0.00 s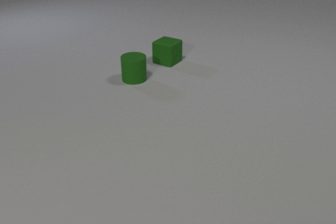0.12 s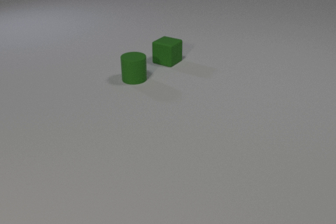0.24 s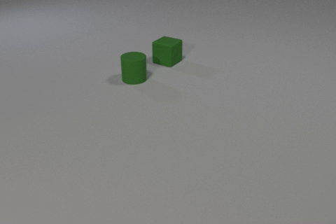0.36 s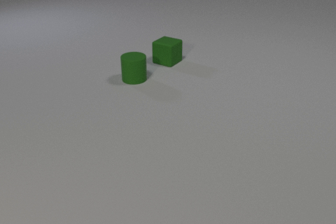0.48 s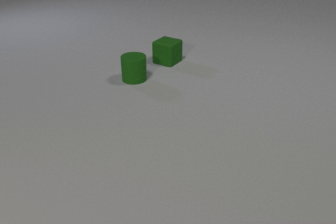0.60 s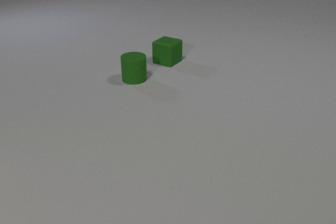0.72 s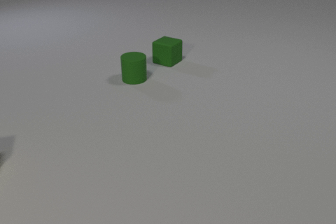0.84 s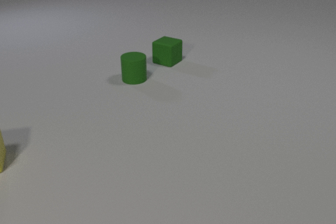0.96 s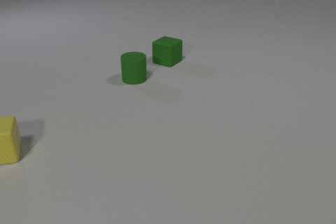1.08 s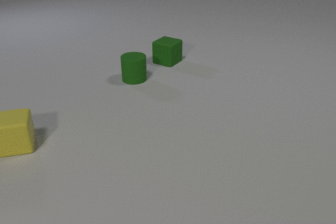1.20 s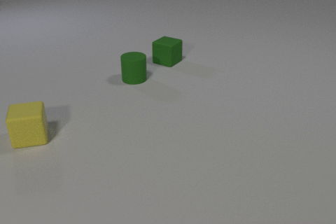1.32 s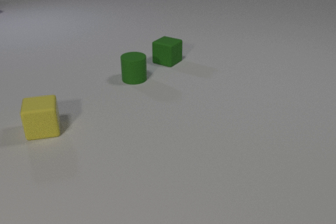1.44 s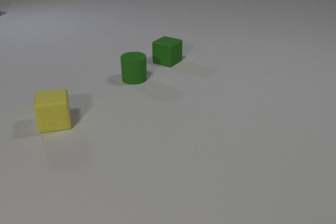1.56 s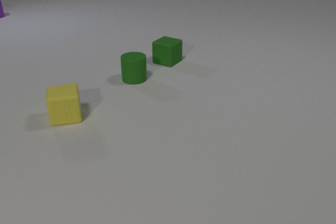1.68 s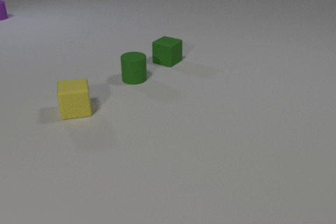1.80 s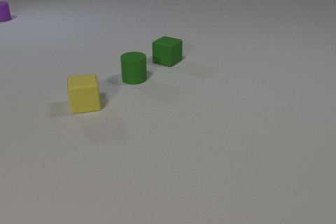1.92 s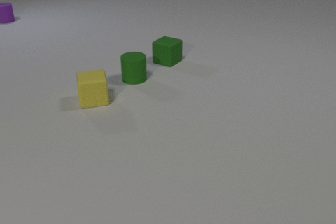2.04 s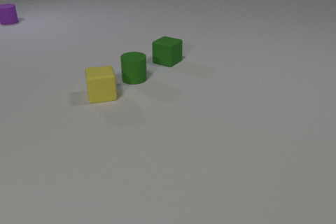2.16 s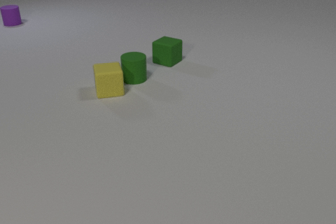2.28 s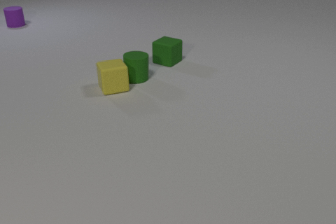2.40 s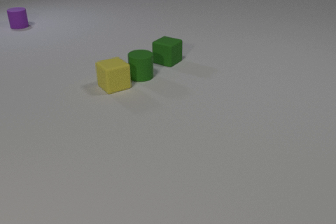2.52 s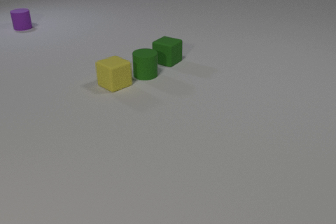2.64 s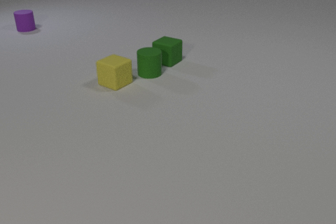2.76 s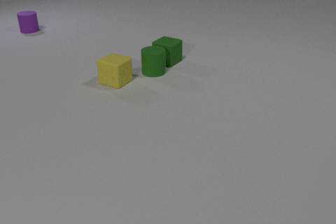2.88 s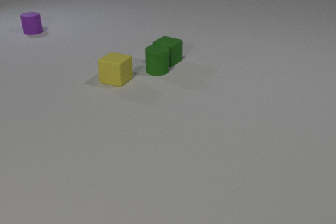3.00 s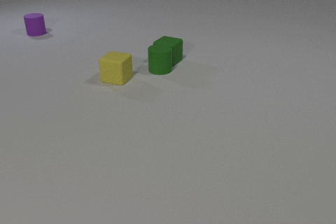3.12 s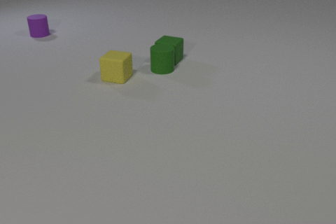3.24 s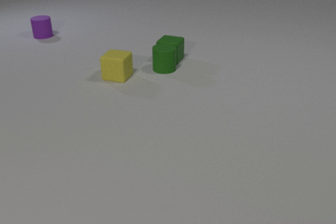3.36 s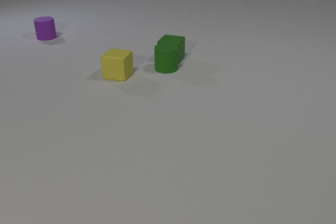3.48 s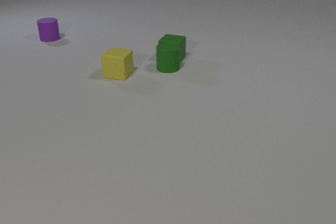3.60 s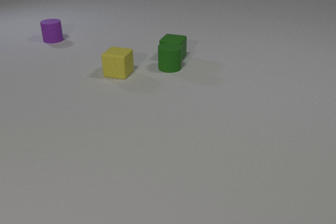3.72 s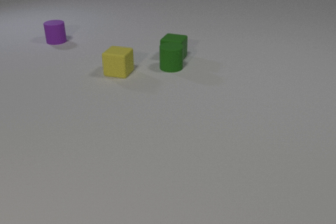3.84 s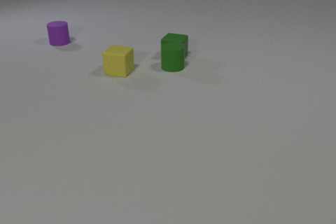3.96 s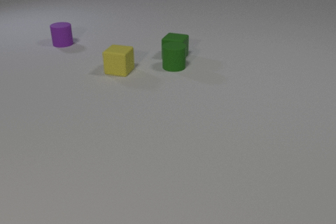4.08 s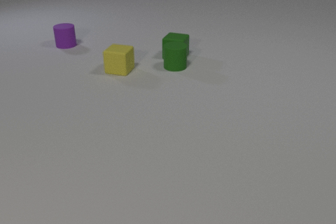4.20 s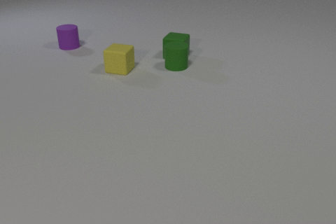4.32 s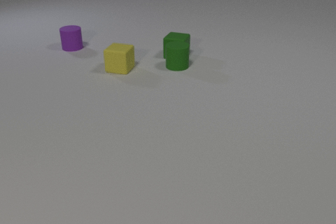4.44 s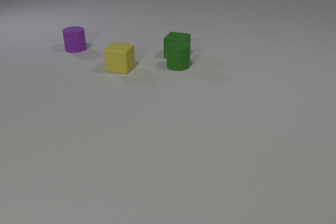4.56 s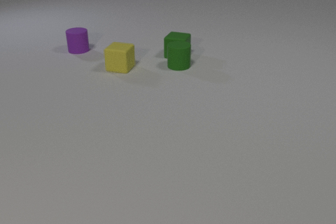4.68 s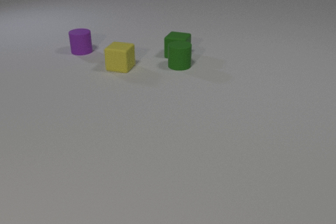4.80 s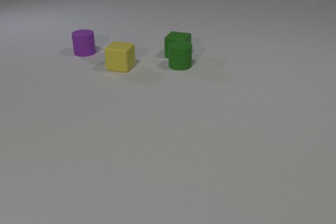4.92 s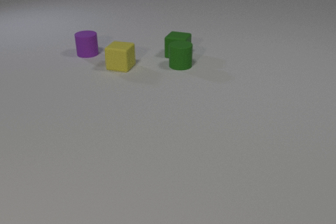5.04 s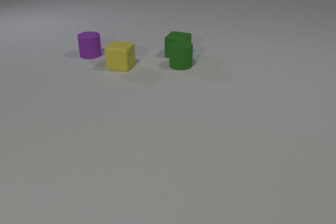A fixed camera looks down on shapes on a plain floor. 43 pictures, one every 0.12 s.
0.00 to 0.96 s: The yellow rubber cube comes in at the left edge, slides to the right and away from the camera.
0.96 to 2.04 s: The yellow rubber cube slides to the right and away from the camera. The purple rubber cylinder comes in at the left edge, slides toward the camera and to the right.
2.04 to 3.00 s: The yellow rubber cube slides away from the camera and to the right, spins counterclockwise seen from above by about 60 degrees, its near face sliding to the right. The green rubber cylinder slides to the right and away from the camera. The purple rubber cylinder slides toward the camera and to the right. The yellow rubber cube and the green rubber cylinder collide. The green rubber cylinder and the green rubber cube collide.
3.00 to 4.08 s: The yellow rubber cube slides away from the camera. The green rubber cylinder slides to the right and away from the camera. The purple rubber cylinder slides toward the camera and to the right. The green rubber cube slides away from the camera and to the right.
4.08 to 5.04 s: The yellow rubber cube slides away from the camera. The green rubber cylinder slides to the right. The purple rubber cylinder slides toward the camera and to the right.
What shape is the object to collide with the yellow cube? cylinder.
What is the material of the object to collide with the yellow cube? rubber.
How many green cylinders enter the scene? 0.
